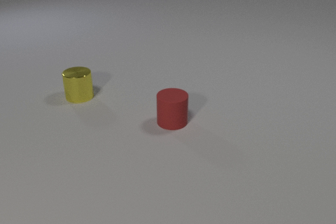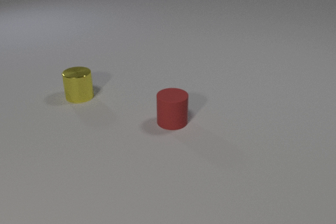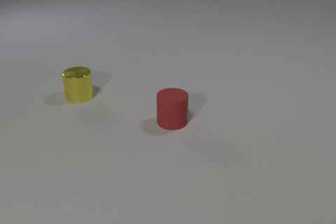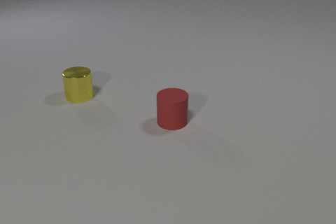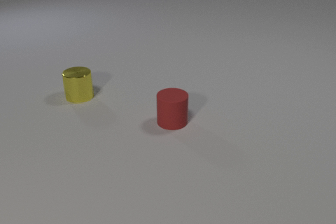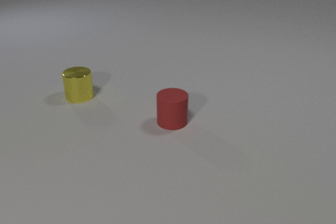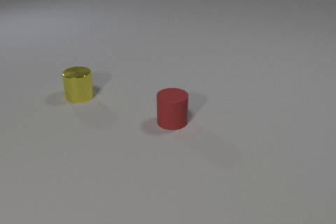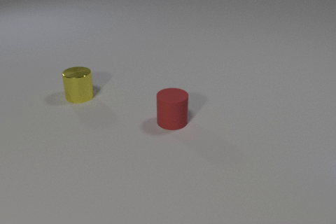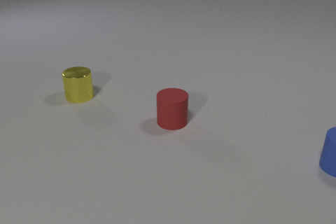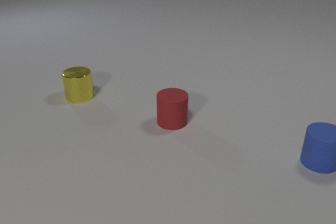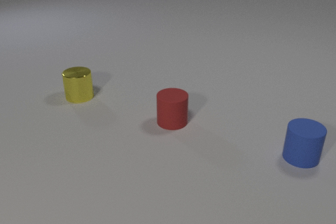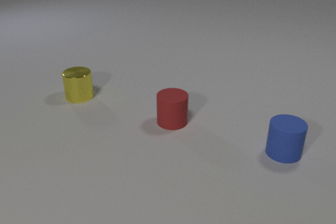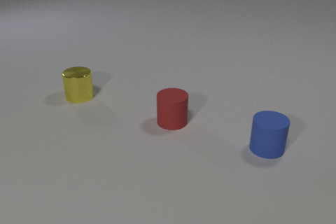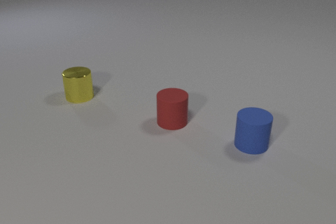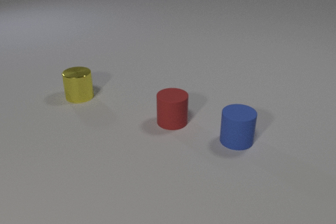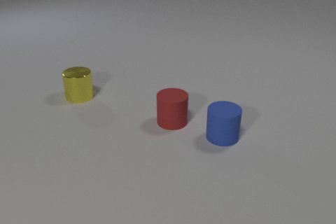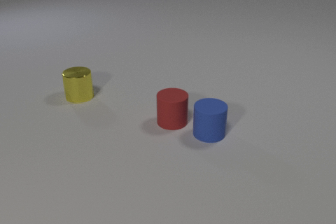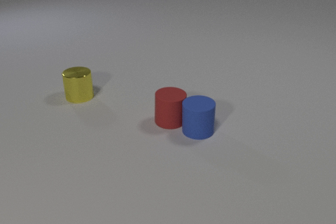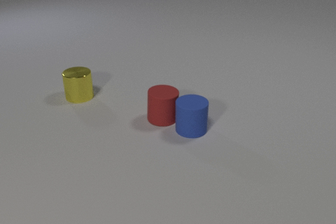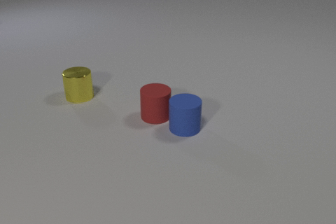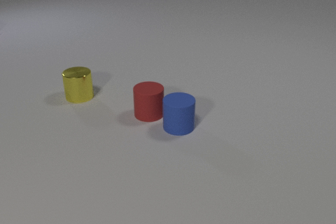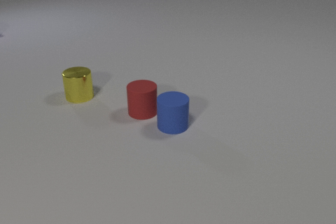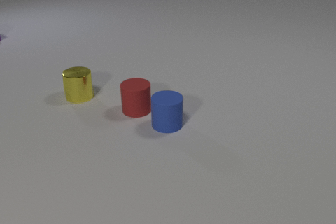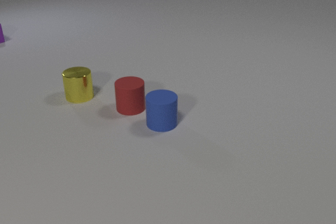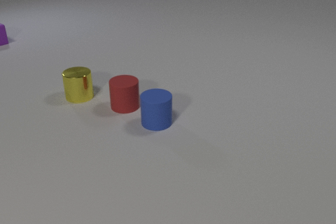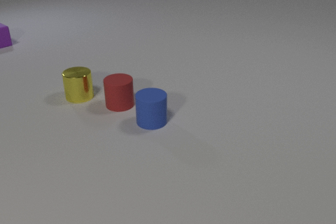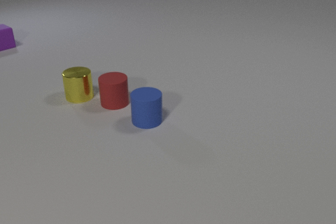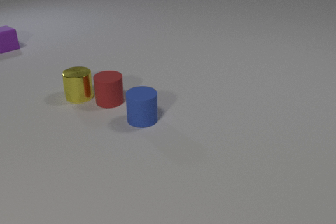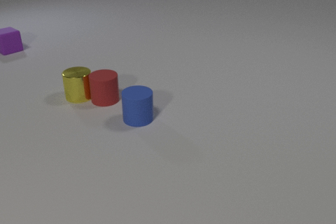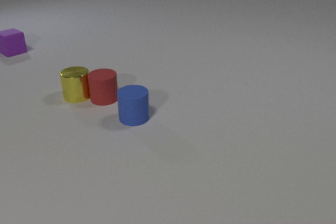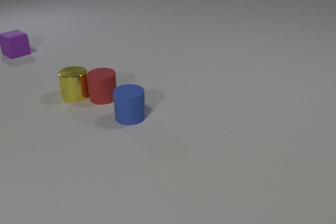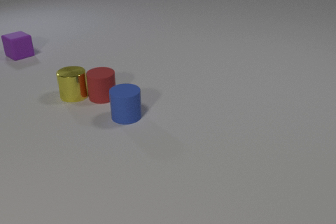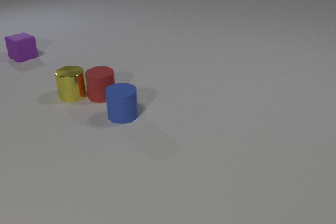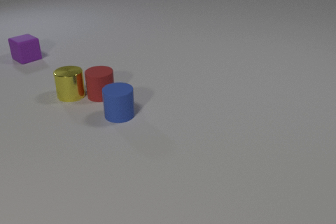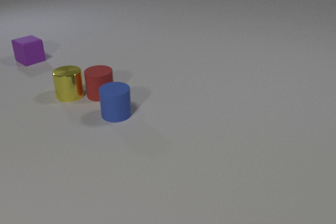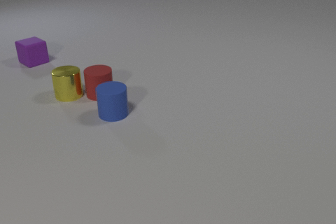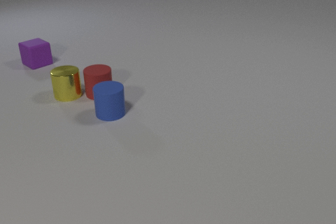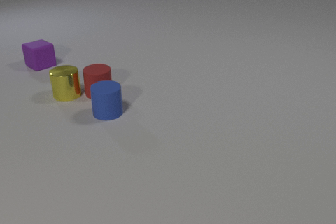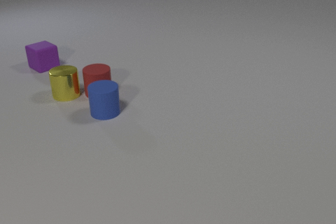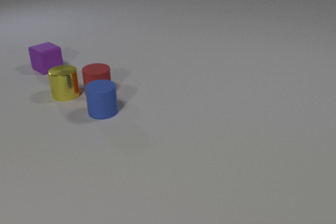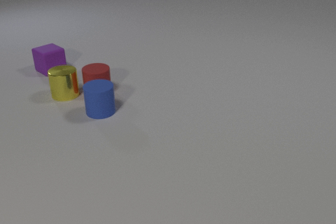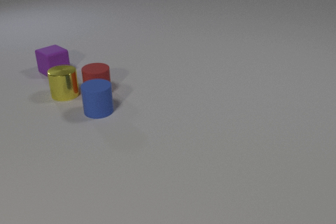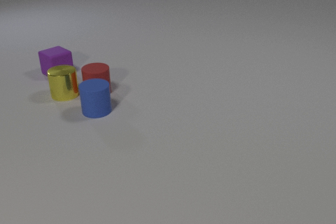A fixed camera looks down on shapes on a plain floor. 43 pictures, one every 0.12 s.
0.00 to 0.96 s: The blue rubber cylinder comes in at the right edge, slides to the left.
0.96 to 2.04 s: The blue rubber cylinder slides to the left. The blue rubber cylinder and the red rubber cylinder collide.
2.04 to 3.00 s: The blue rubber cylinder slides to the left. The red rubber cylinder slides to the left and away from the camera. The purple rubber cube comes in at the left edge, slides toward the camera and to the right.
3.00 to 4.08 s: The blue rubber cylinder slides to the left and away from the camera. The red rubber cylinder slides away from the camera and to the left. The yellow metal cylinder slides to the left. The purple rubber cube slides toward the camera and to the right. The red rubber cylinder and the yellow metal cylinder collide.
4.08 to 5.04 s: The blue rubber cylinder slides to the left and away from the camera. The red rubber cylinder slides away from the camera. The purple rubber cube slides toward the camera and to the right.
What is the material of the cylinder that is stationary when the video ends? metal.
What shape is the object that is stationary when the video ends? cylinder.
How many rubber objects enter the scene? 2.
